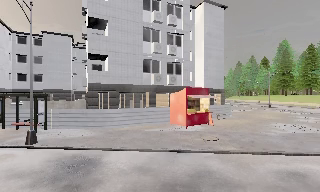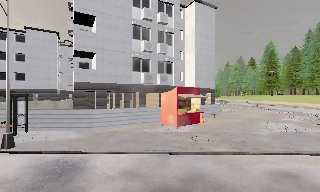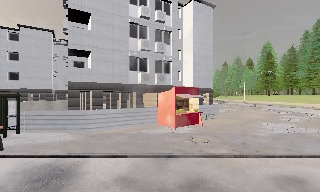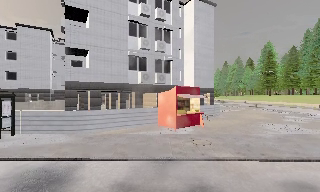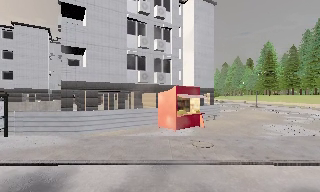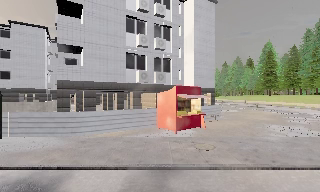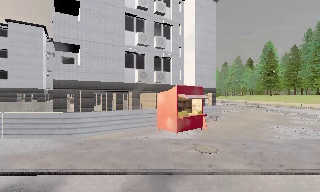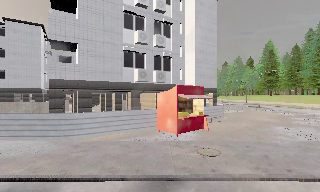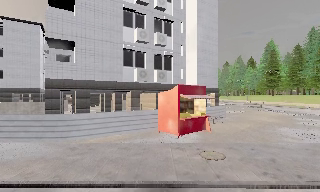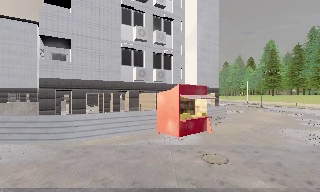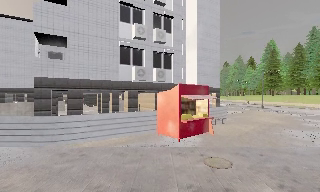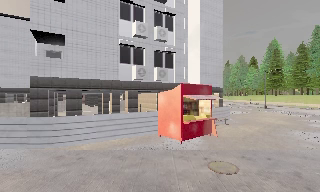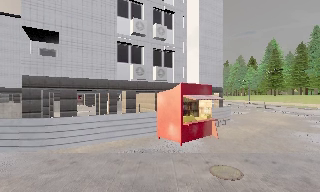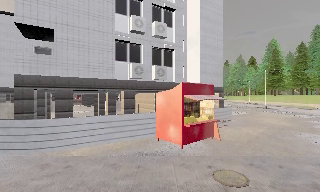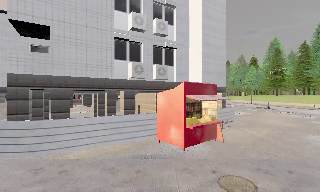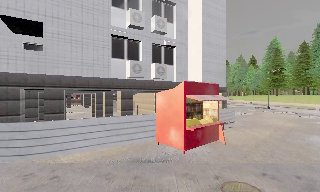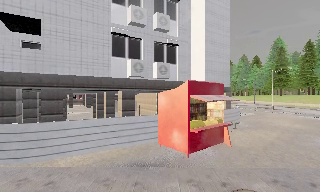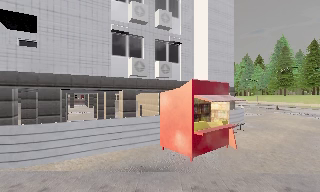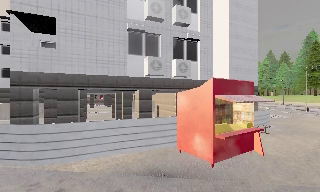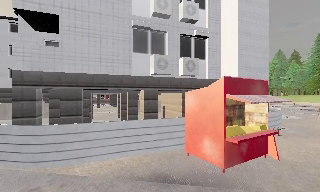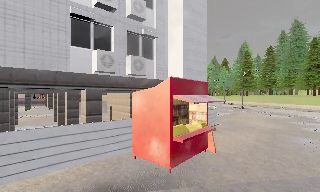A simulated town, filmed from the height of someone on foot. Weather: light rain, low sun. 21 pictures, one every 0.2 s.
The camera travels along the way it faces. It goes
forward.
0.0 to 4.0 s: The camera pans to its right, which is clockwise from overhead, by about 15 degrees. It travels forward, about 7 m, so what stands in front looms larger.
The film runs forward here.
